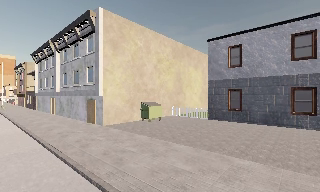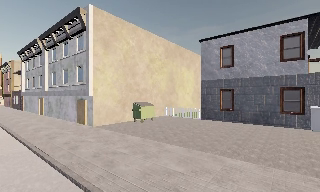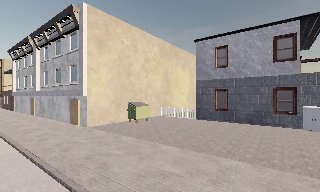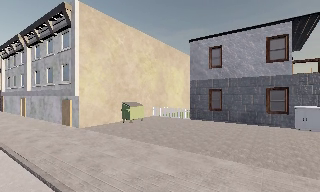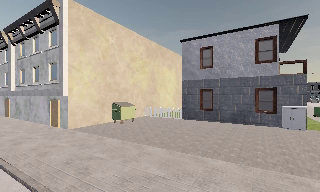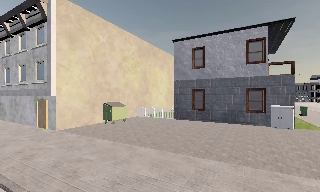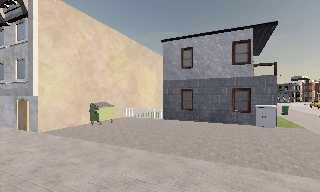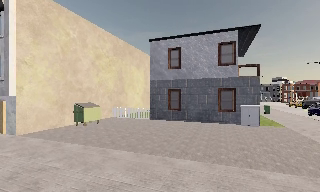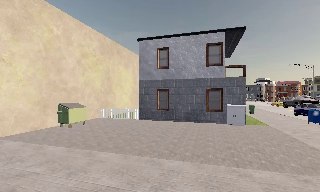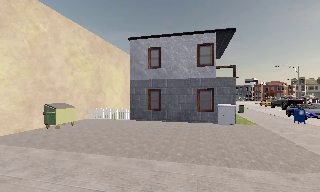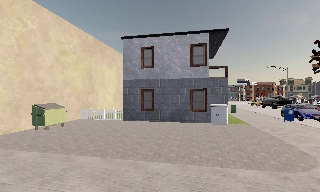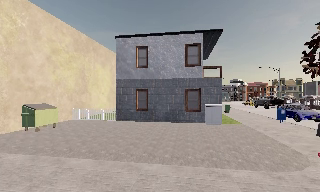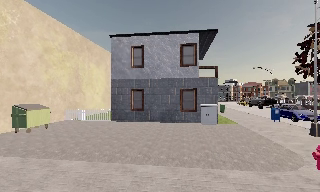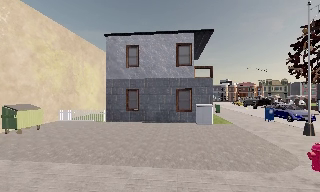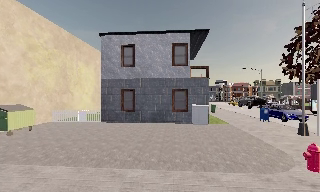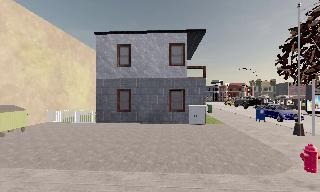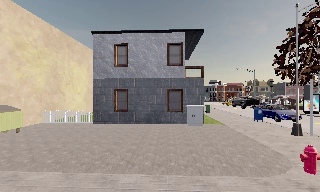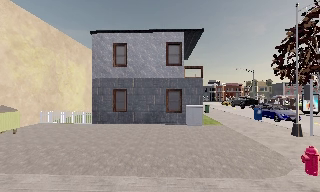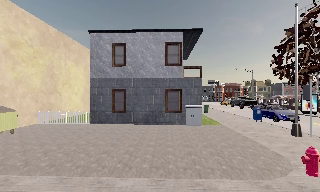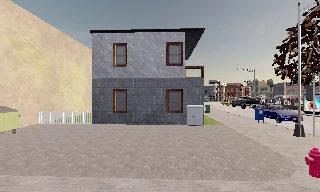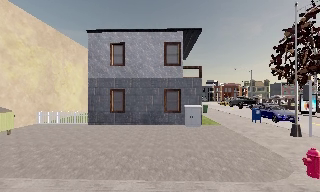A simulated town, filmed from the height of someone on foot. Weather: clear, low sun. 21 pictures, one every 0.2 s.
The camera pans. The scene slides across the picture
to the left.
The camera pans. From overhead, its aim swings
clockwise.
0.0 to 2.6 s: The camera pans to its right, which is clockwise from overhead, by about 35 degrees. It travels forward, about 1.5 m.
2.6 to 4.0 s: The camera travels forward, about 0.5 m, so what stands in front looms larger.
The film runs forward here.
